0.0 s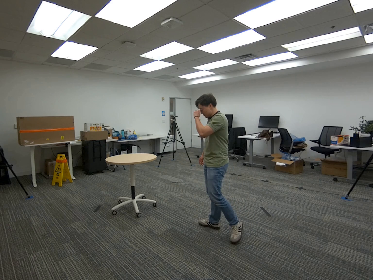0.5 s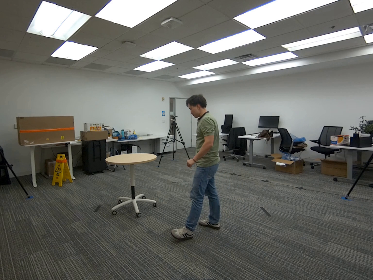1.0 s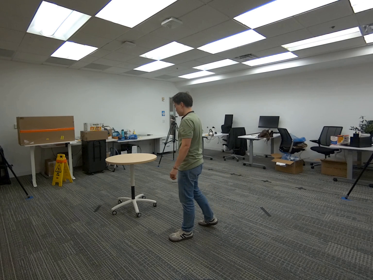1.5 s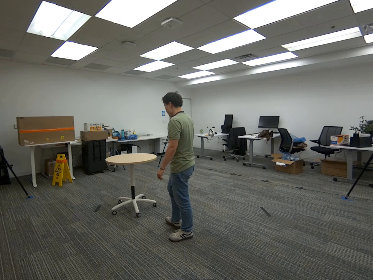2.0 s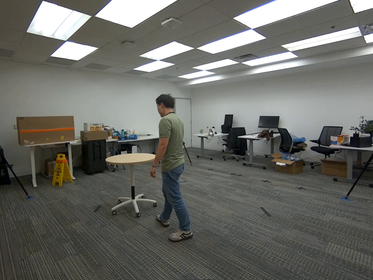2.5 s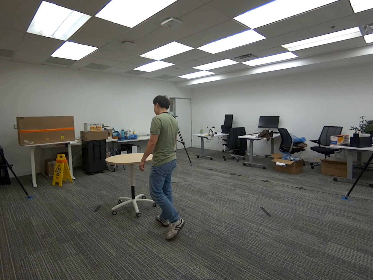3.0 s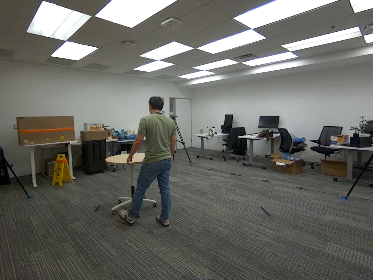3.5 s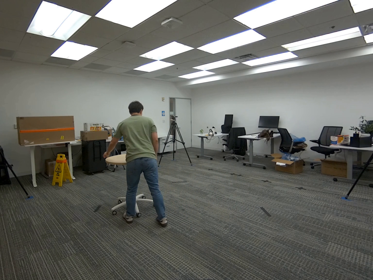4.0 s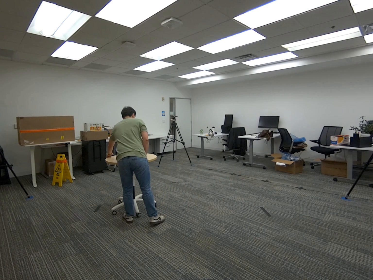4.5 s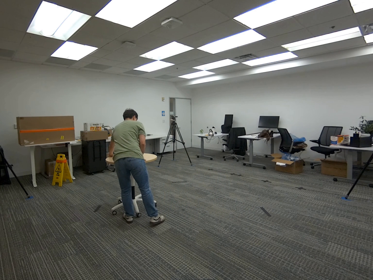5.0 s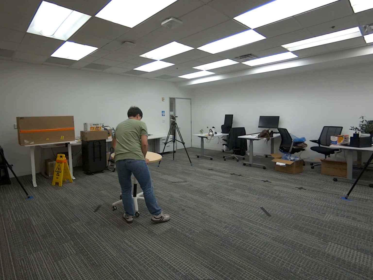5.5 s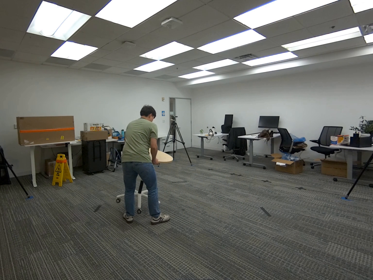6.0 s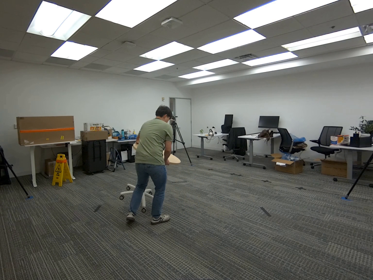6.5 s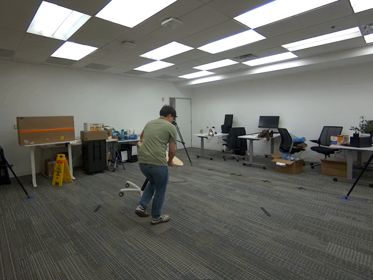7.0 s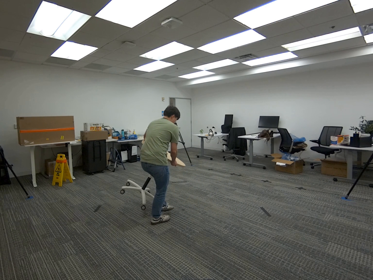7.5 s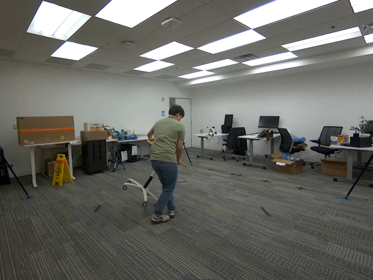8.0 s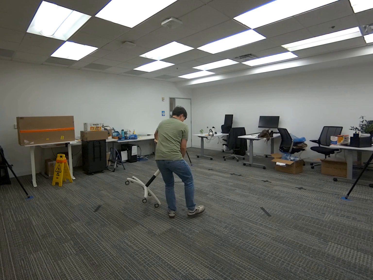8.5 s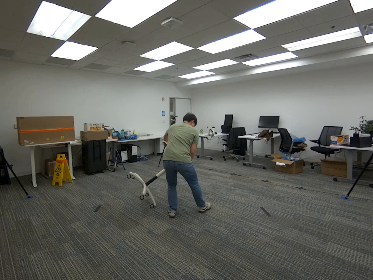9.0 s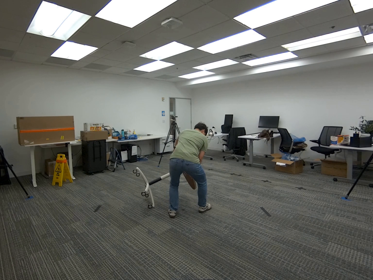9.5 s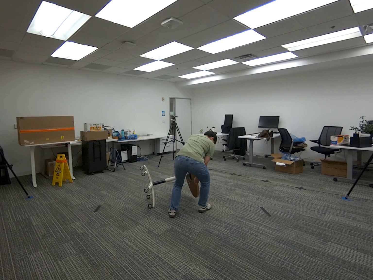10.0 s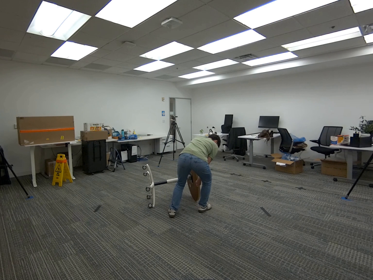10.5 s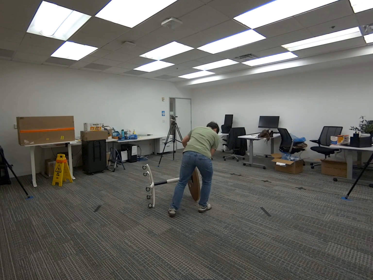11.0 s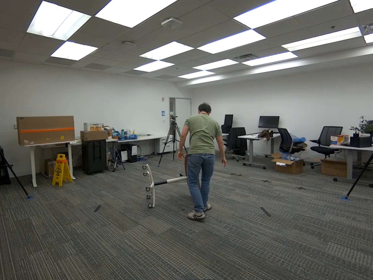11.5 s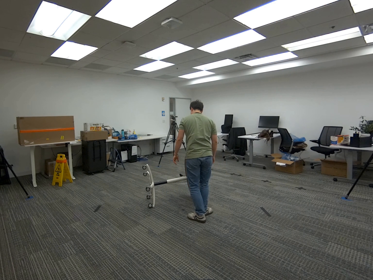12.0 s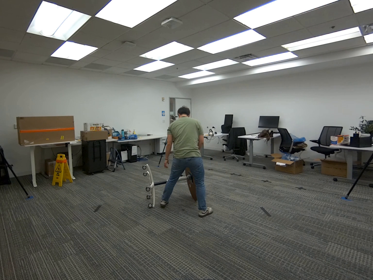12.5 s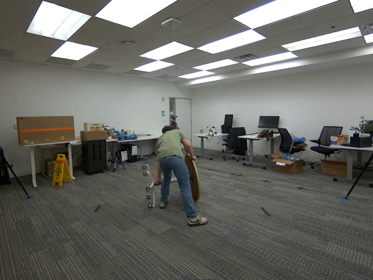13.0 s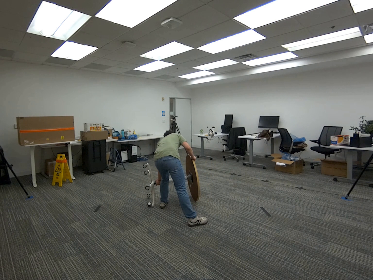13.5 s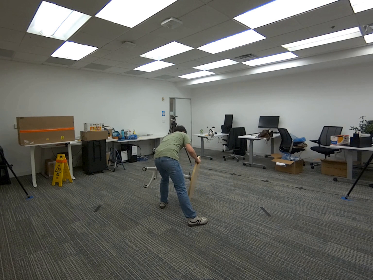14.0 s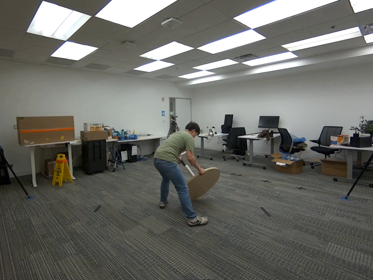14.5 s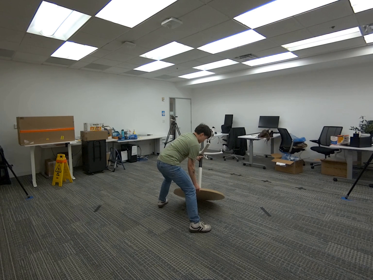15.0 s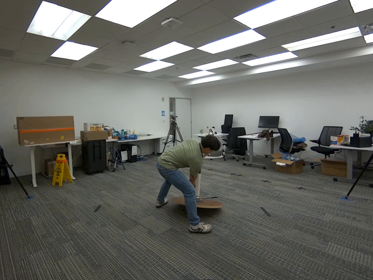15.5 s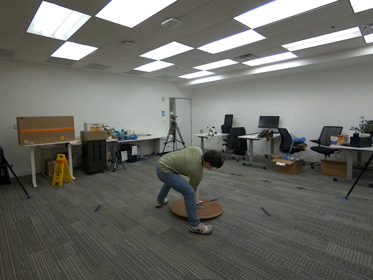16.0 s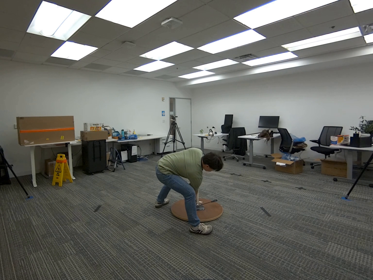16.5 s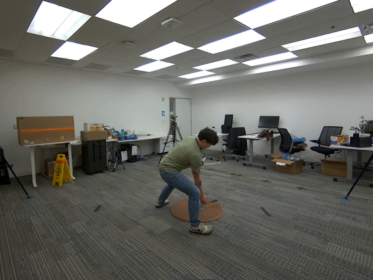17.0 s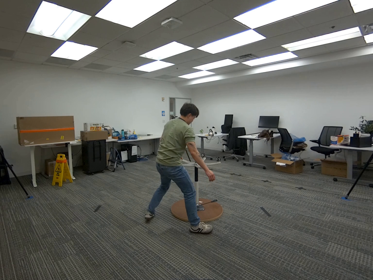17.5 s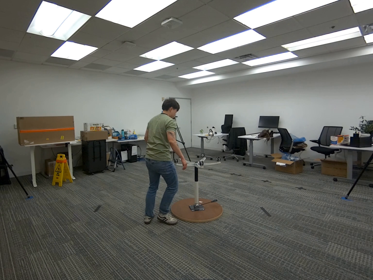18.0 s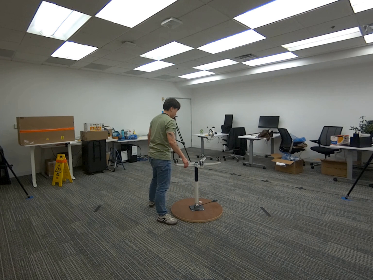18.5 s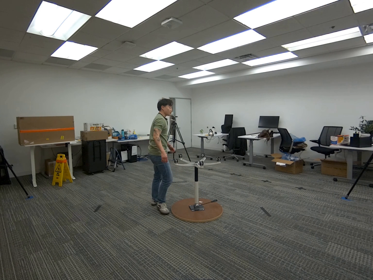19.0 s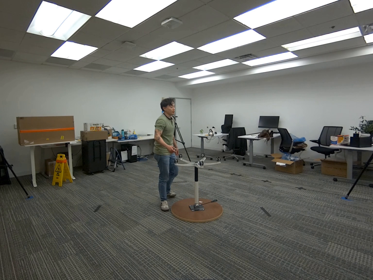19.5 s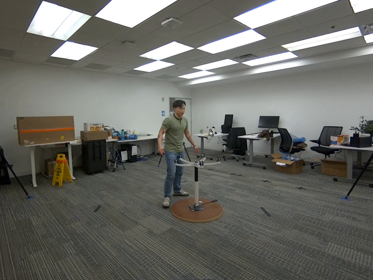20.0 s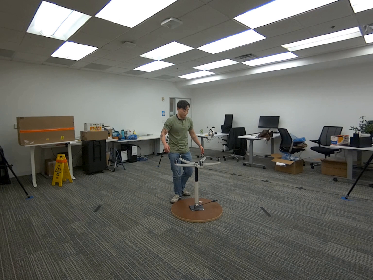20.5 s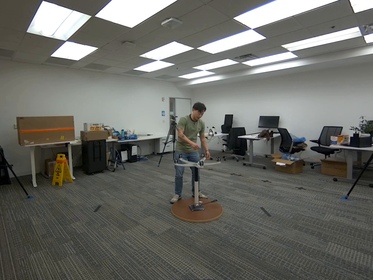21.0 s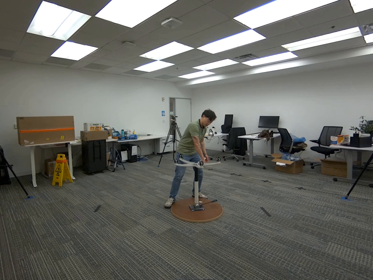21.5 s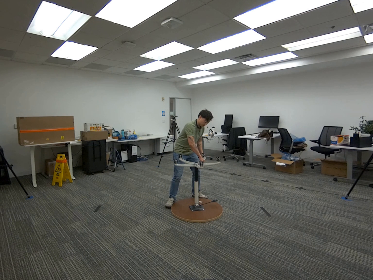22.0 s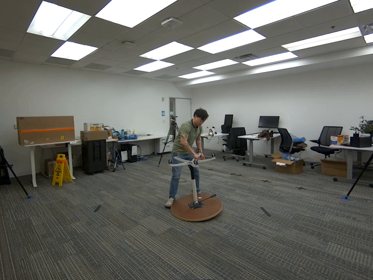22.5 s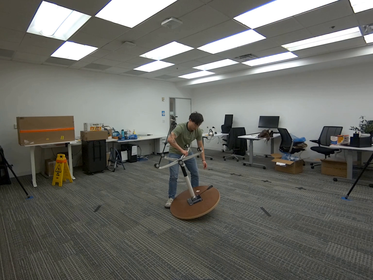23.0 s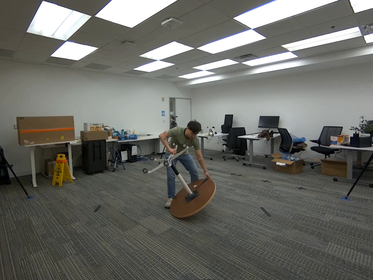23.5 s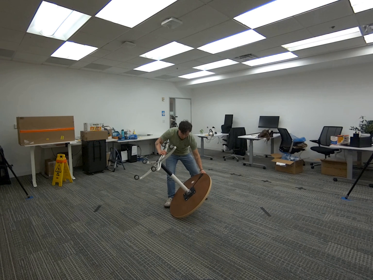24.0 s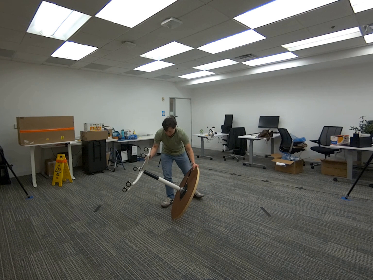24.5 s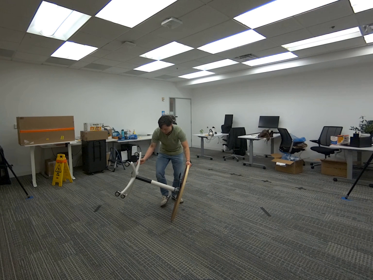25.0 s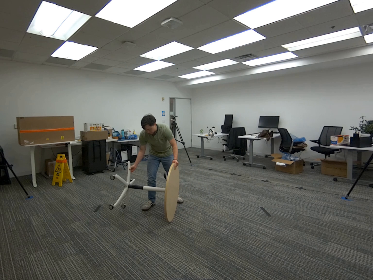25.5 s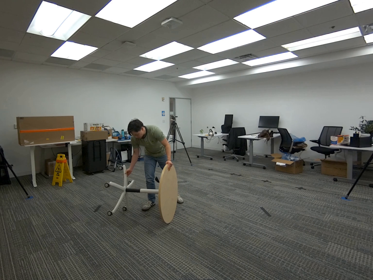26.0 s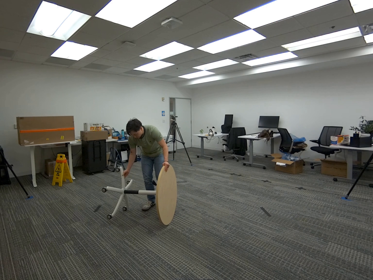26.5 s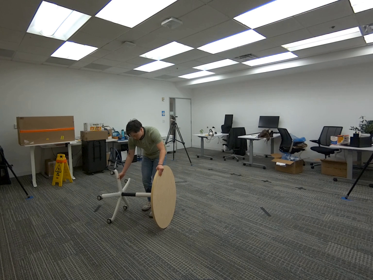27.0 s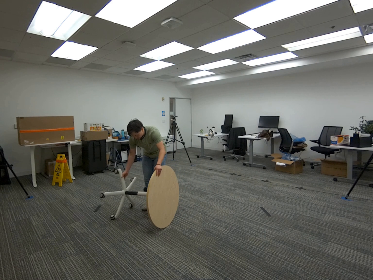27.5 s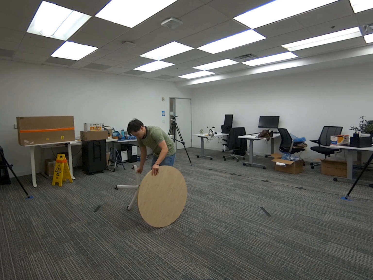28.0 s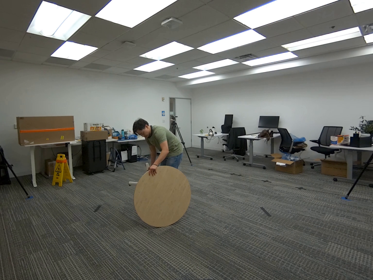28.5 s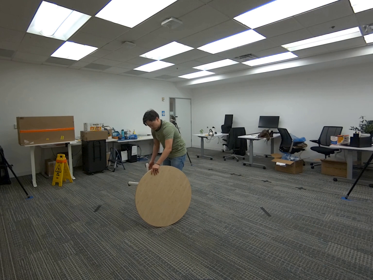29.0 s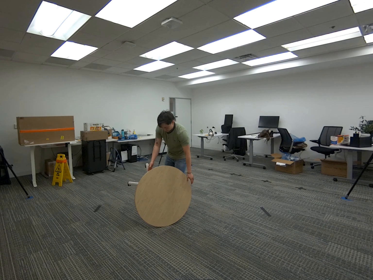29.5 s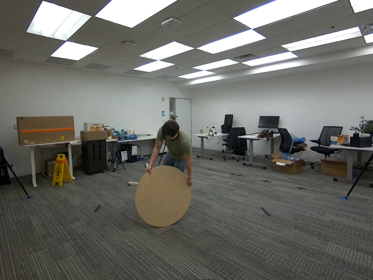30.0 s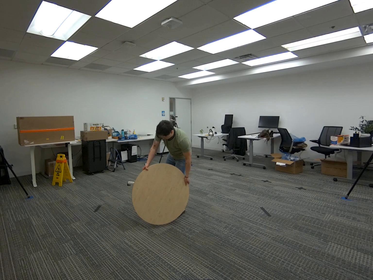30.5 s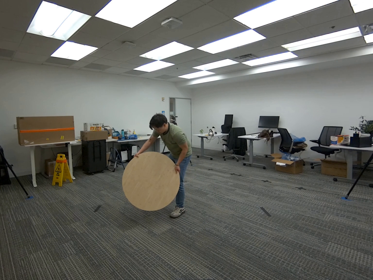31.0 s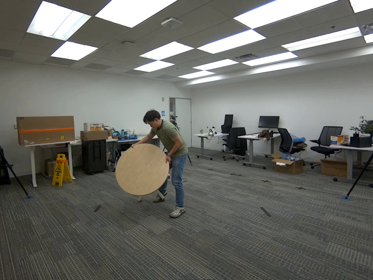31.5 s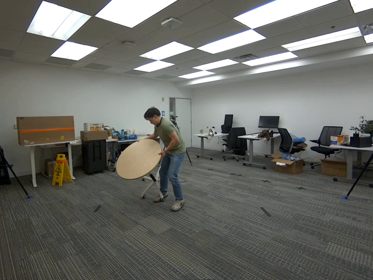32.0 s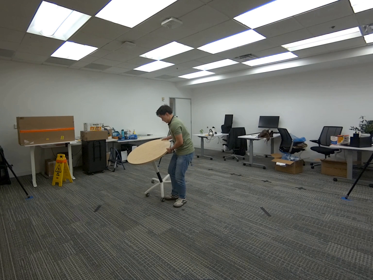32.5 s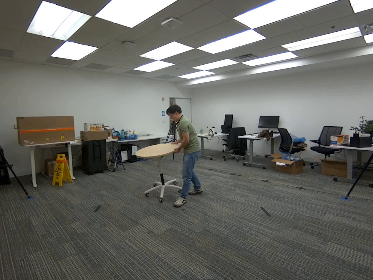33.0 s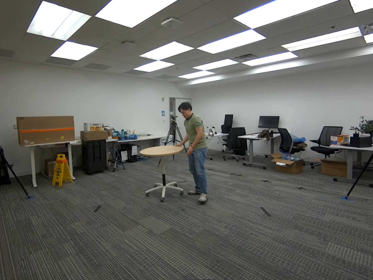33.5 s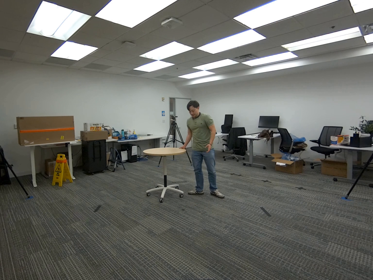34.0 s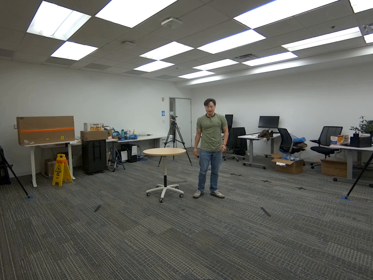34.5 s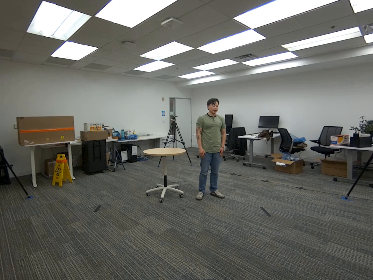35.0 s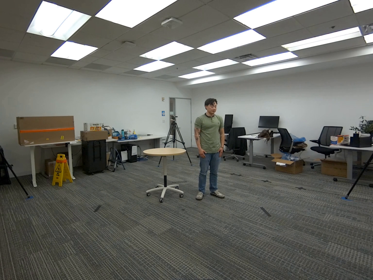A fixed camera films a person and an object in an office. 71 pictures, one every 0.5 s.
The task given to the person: "Walk to the round table and use both hands to lower it onto its side. Flip the table so the wheels are facing upward, then rotate it again onto its side, and continue rotating it until it returns to an upright position.
